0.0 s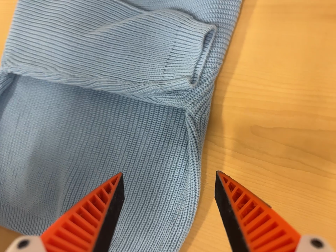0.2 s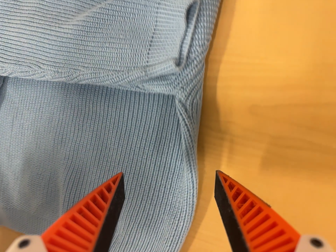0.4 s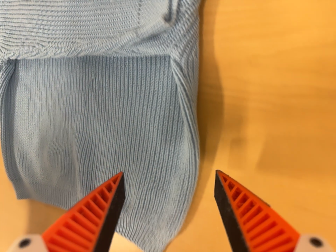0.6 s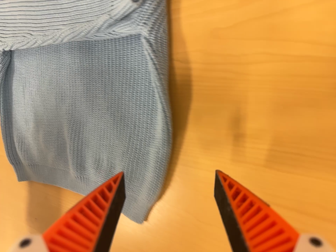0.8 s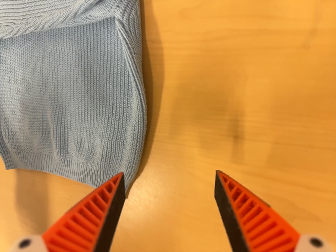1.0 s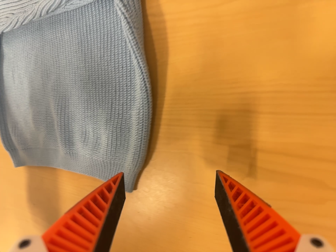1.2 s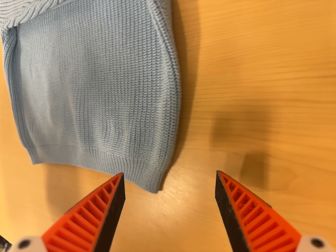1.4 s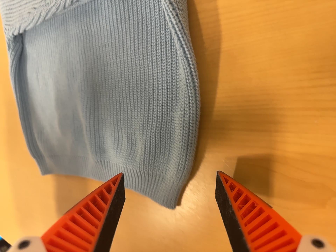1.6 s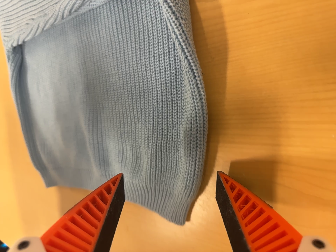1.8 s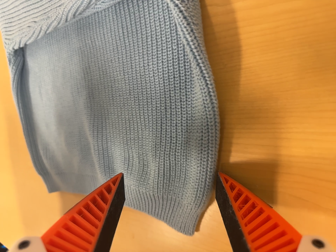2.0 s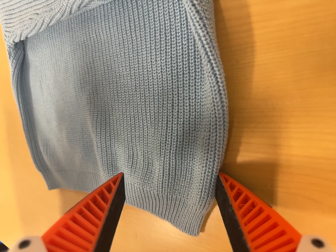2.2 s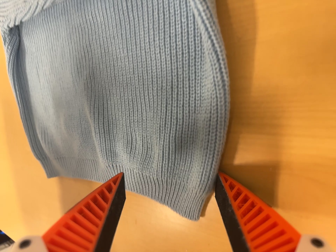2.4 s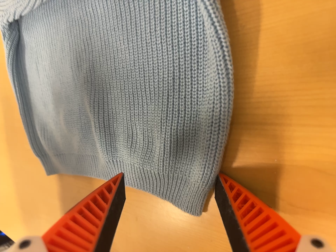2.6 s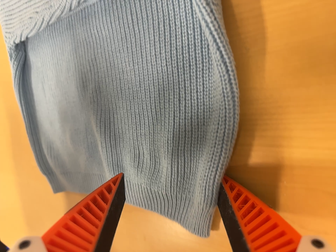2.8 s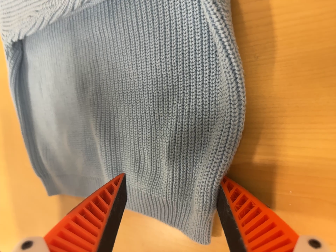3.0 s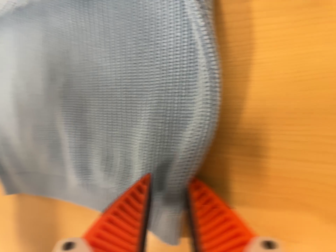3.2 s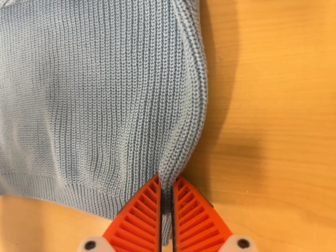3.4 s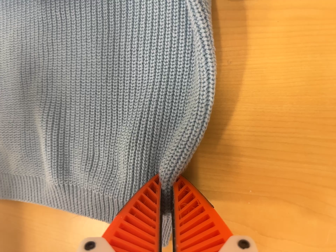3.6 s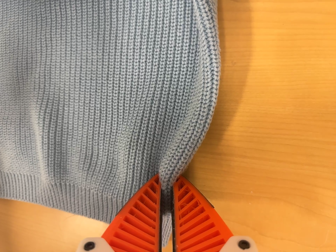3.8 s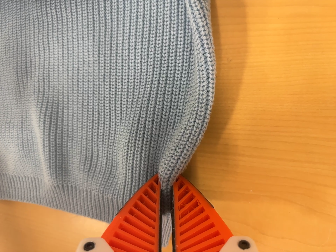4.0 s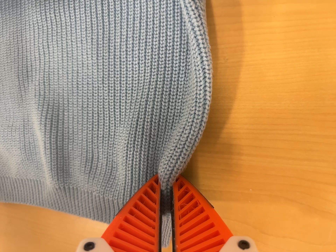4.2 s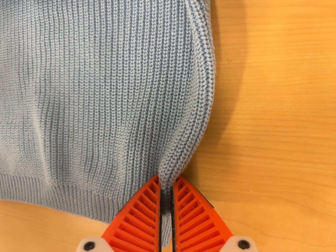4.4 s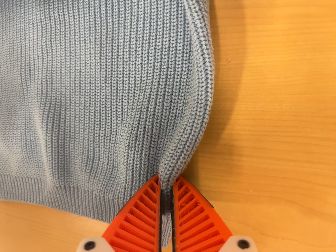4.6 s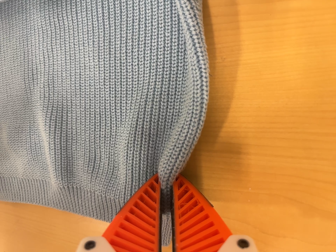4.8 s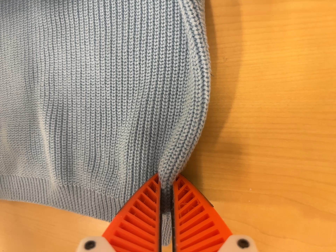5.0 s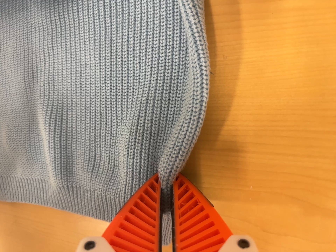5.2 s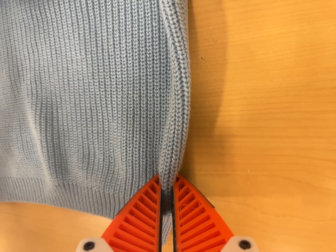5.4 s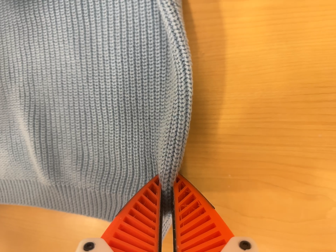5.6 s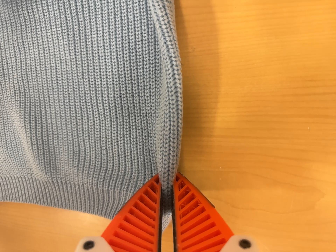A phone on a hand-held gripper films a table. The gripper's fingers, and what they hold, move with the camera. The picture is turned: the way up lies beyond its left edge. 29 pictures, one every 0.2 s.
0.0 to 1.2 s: The camera pans to its left by about 20 degrees. It travels to its right and toward the bottom of its view, about 16 cm. Its aim tips toward the bottom of its view by about 10 degrees, and the scene shifts upward. It rolls about its line of sight by about 15 degrees, and the scene rotates counterclockwise.
1.2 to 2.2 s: The camera travels forward, about 6 cm, so what stands in front looms larger.
2.2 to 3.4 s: The camera swings to its right by about 15 degrees, and the scene slides to the left. It travels to its left, about 5 cm.
3.4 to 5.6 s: The camera shifts only a little, or ends up much as it began.
The film runs forward here.
